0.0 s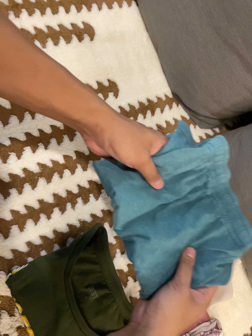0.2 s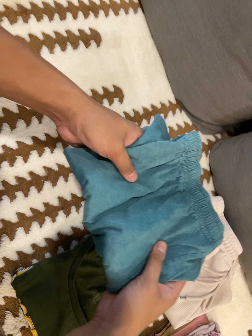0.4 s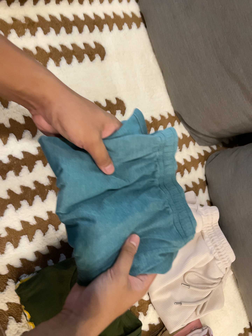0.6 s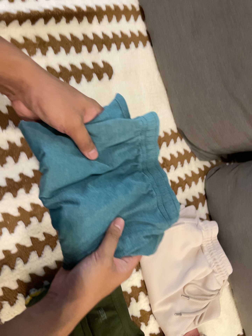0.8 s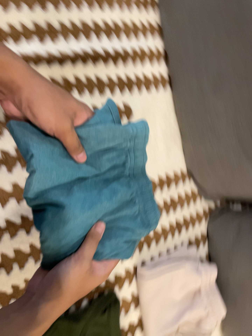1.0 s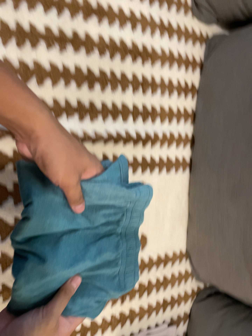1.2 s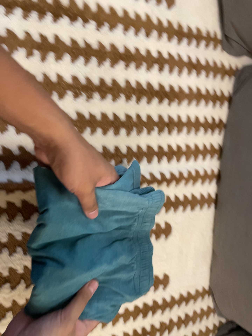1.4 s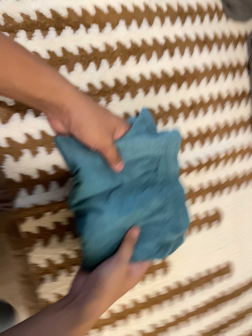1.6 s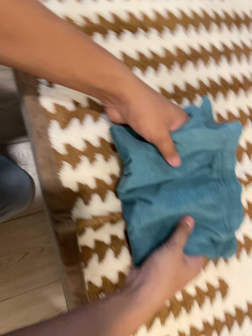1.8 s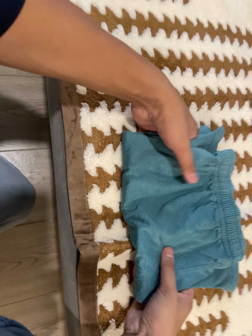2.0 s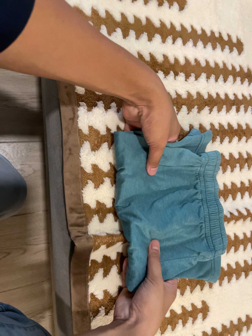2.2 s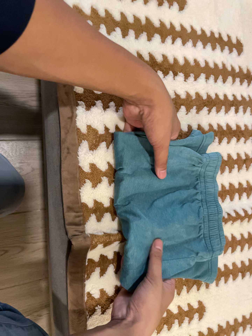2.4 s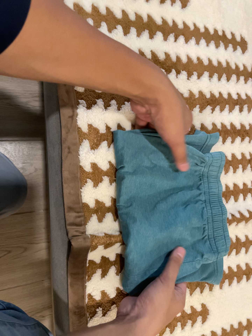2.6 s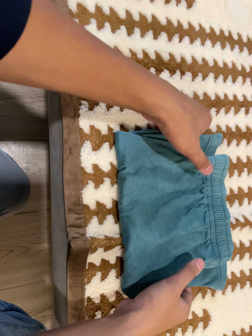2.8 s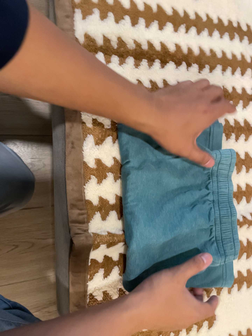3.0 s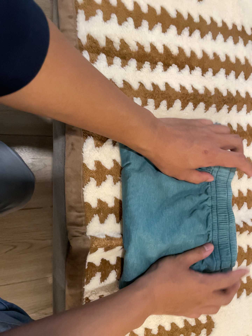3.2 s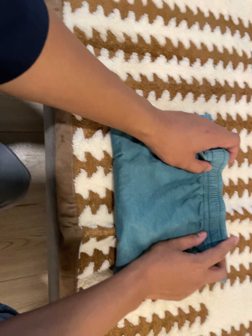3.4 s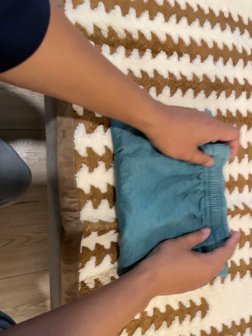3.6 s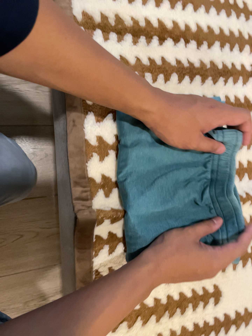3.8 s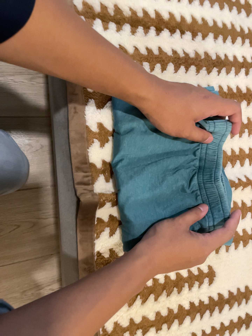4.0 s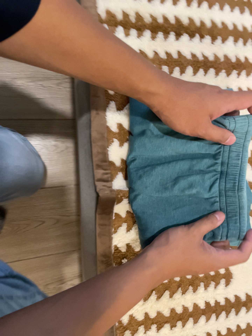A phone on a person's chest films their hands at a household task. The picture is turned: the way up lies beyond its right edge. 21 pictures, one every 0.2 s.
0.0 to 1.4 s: The camera travels toward the top of its view and to its left, about 40 cm, so close, fixed things drift downward. It rolls about its line of sight by about 10 degrees, and the scene rotates clockwise.
1.4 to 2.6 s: The camera travels to its left, about 14 cm, so close, fixed things drift to the right. It rolls about its line of sight by about 10 degrees, and the scene rotates clockwise.
2.6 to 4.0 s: The camera travels toward the bottom of its view, about 6 cm, so close, fixed things drift upward.
The film runs backward here.
